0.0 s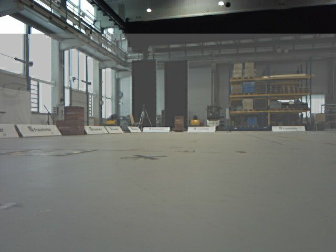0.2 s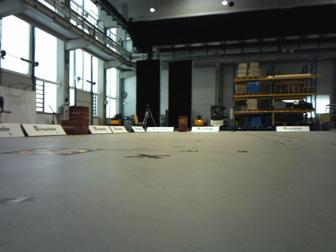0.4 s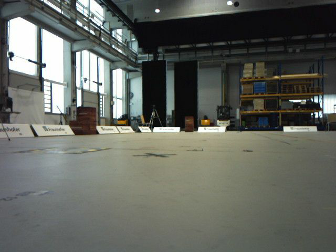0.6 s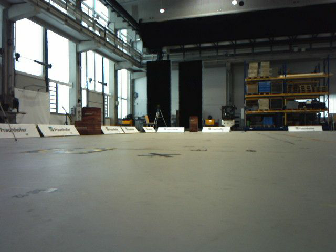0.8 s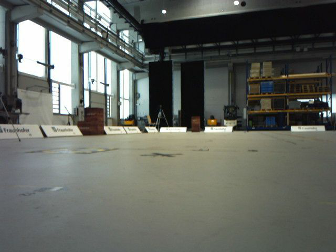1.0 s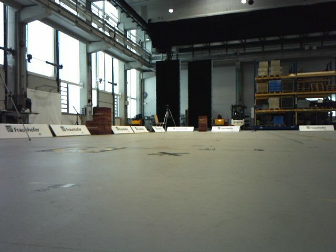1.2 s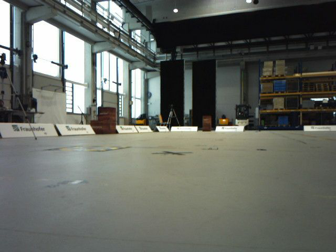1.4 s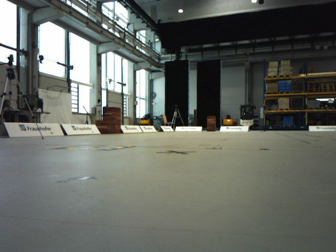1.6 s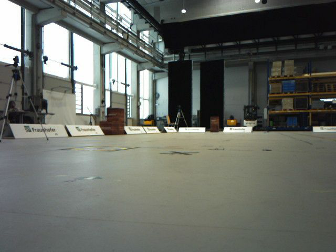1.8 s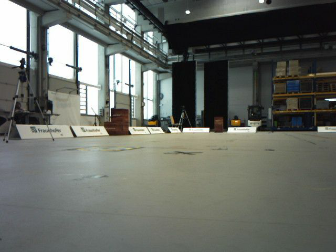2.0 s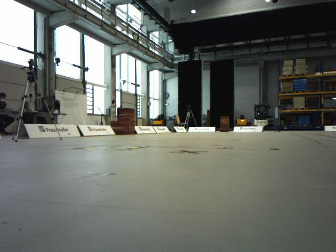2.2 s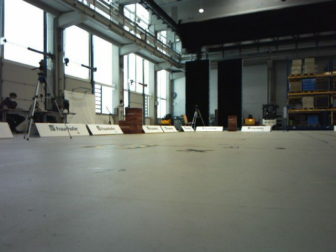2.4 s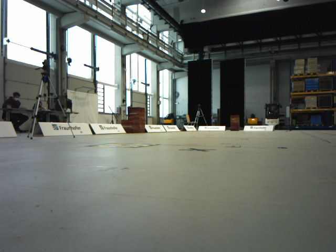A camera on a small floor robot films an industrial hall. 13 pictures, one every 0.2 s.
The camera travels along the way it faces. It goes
backward.
0.0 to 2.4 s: The camera swings to its left by about 10 degrees, and the scene slides to the right. It travels backward, about 0.5 m, so what stands in front gets smaller.
The film runs backward here.
